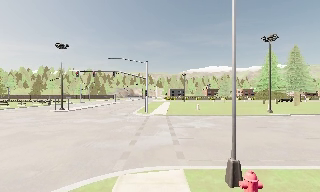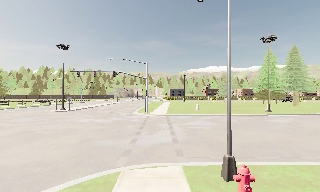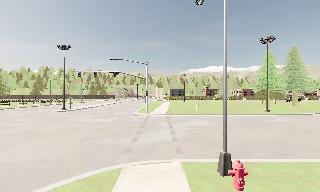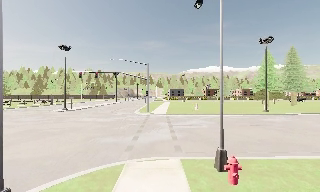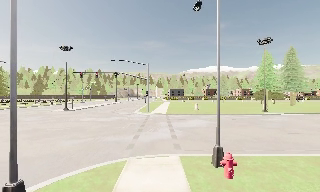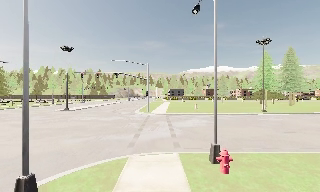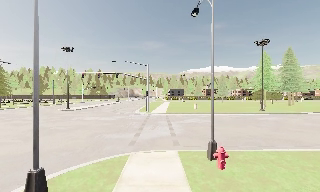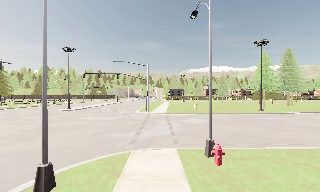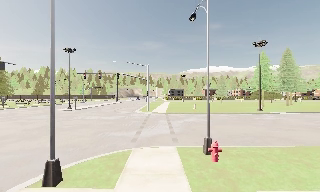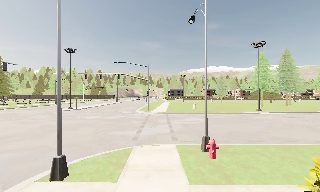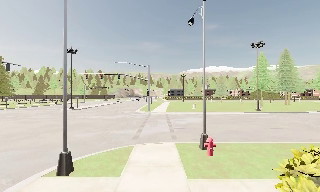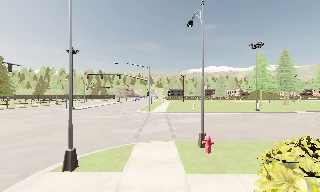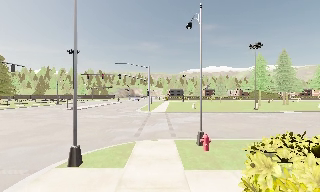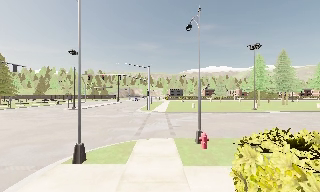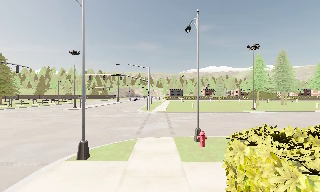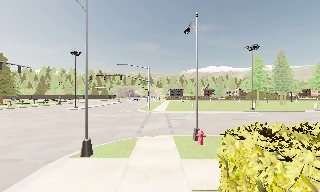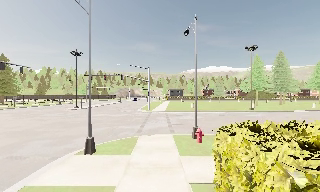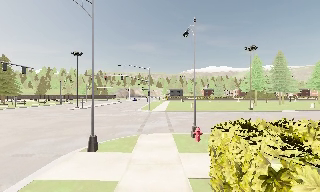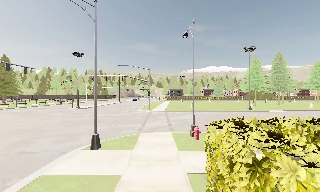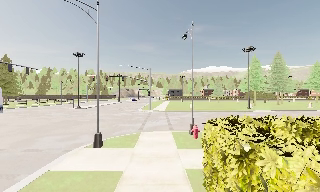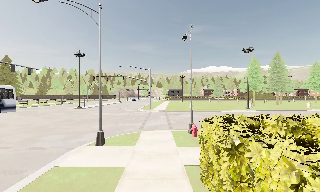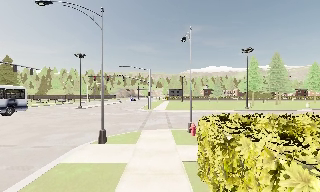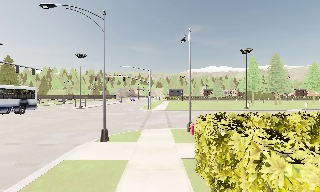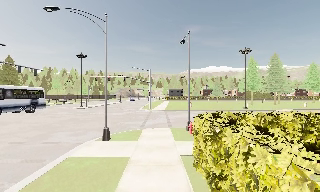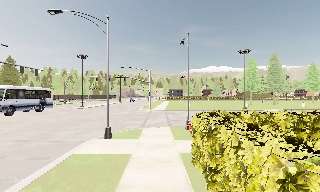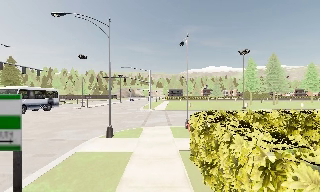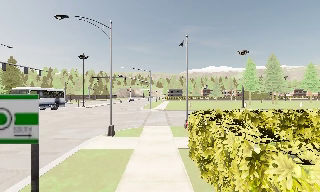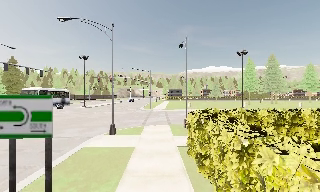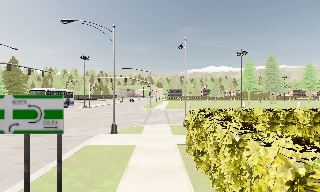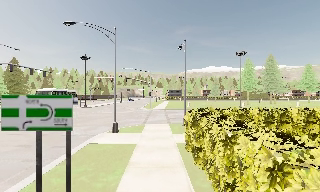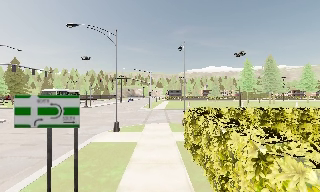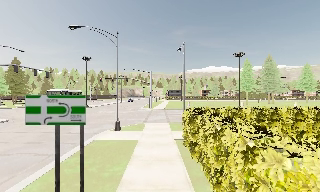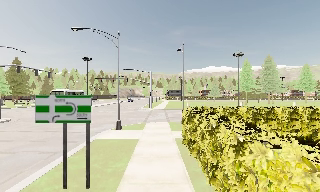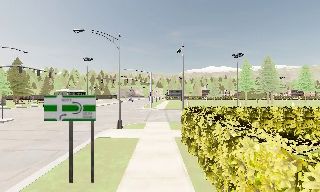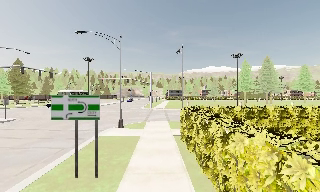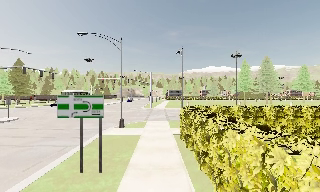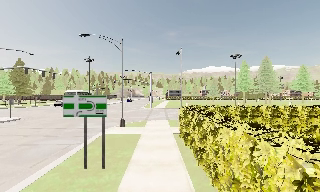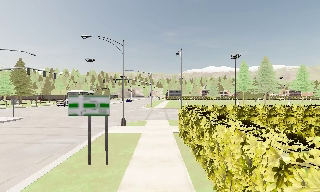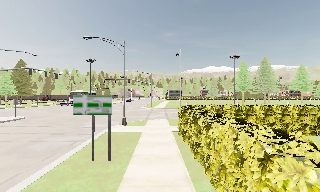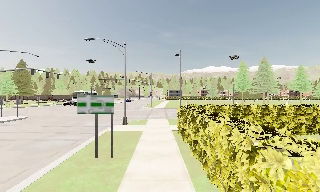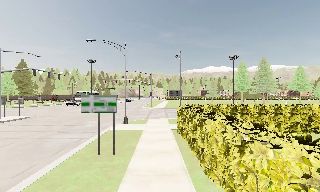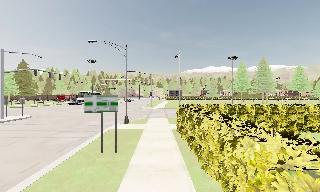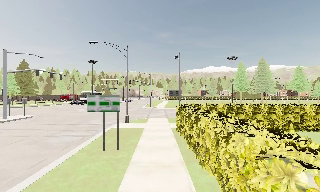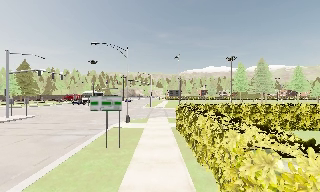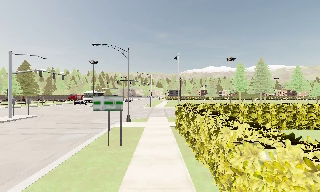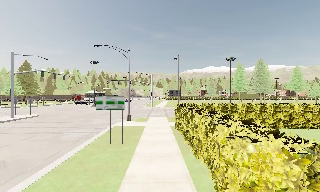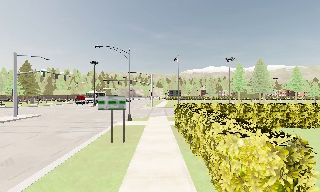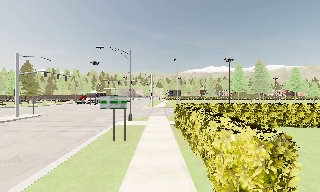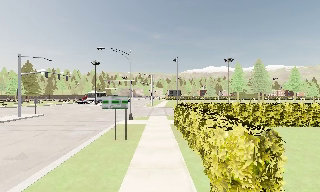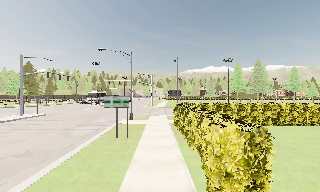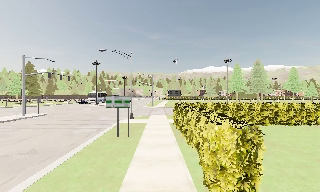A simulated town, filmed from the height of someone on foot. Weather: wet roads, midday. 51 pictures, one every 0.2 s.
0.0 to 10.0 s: The camera travels backward, about 16 m, so what stands in front gets smaller.
The film runs backward here.
